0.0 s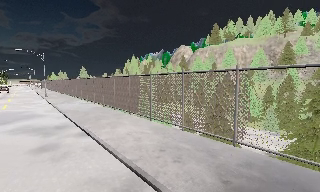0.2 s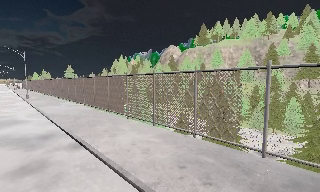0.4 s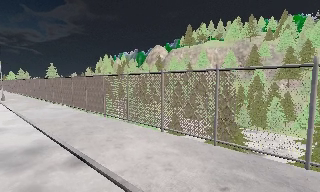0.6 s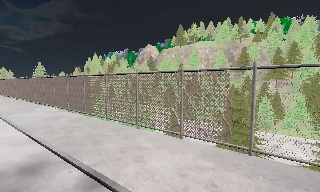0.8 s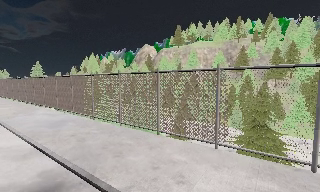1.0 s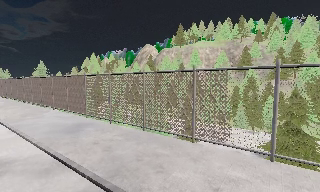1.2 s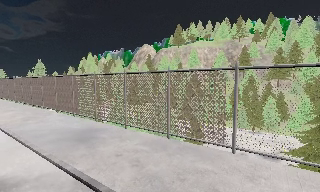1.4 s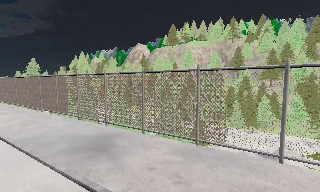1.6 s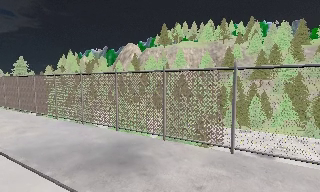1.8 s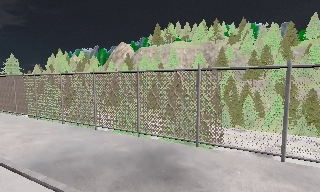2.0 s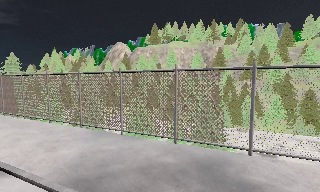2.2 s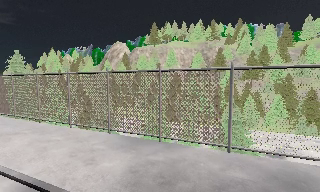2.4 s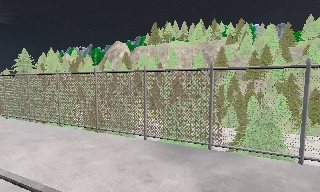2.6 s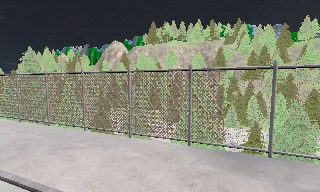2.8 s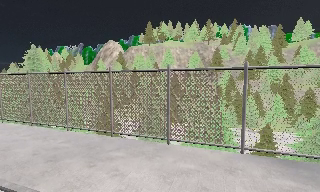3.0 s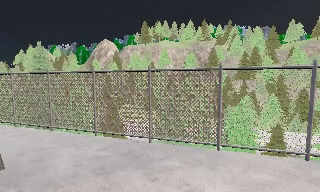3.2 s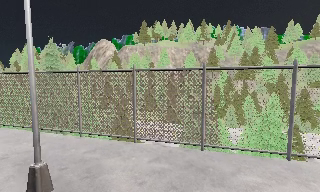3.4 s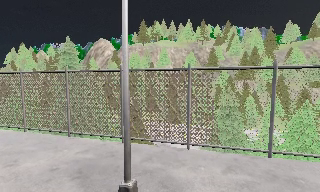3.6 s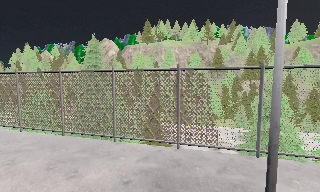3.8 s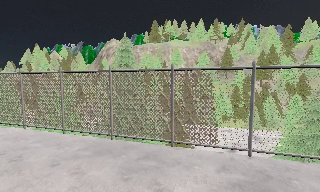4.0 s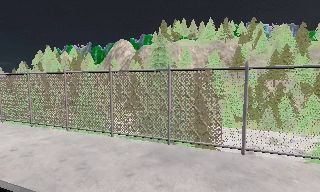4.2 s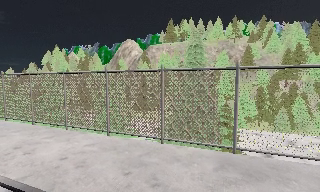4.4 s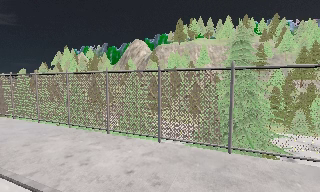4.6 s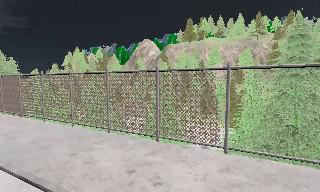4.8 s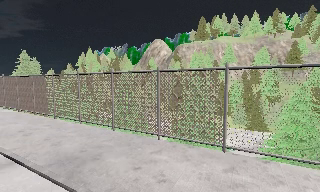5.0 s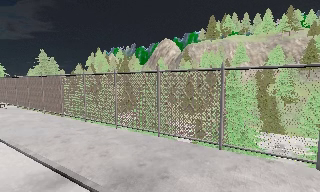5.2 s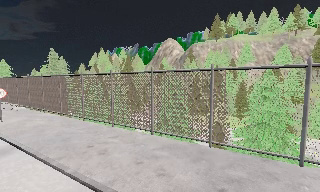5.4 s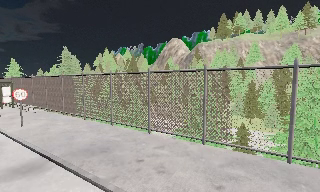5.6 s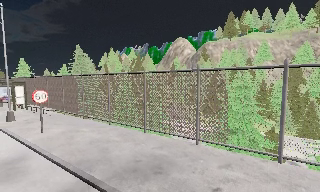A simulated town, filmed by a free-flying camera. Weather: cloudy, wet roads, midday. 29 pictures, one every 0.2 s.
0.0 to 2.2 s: The camera pans to its right, which is clockwise from overhead, by about 25 degrees. It travels to its left and forward, about 19 m, so close, fixed things drift to the right.
2.2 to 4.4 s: The camera travels to its left, about 25 m, so close, fixed things drift to the right.
4.4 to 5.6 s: The camera swings to its left by about 10 degrees, and the scene slides to the right. It travels to its left and forward, about 14 m, so close, fixed things drift to the right.
The film runs forward here.
